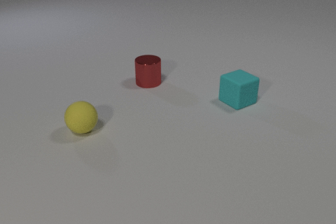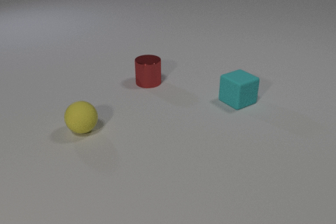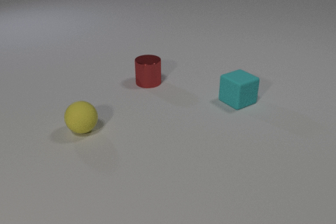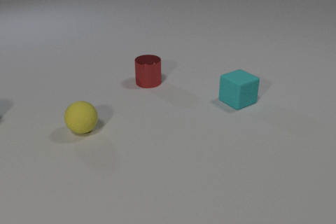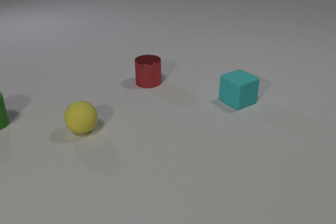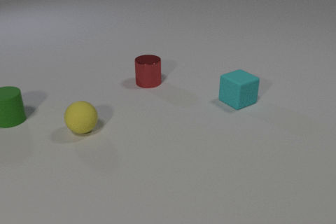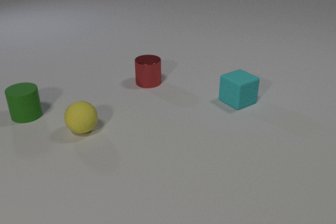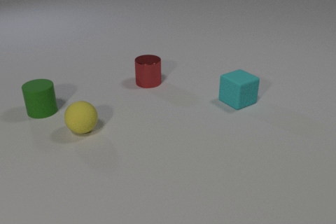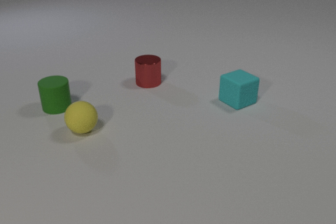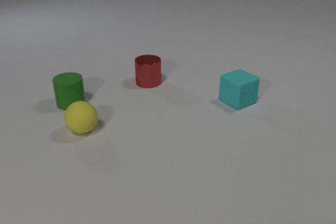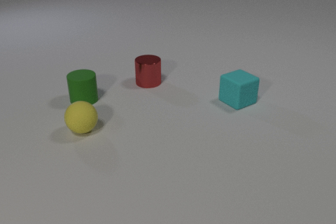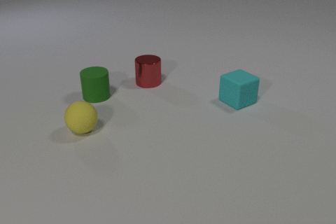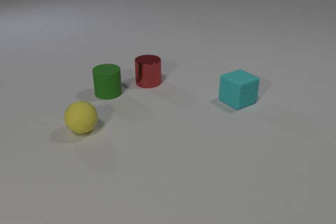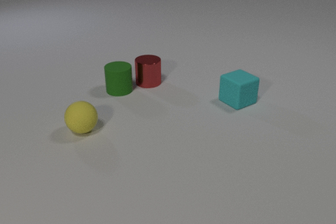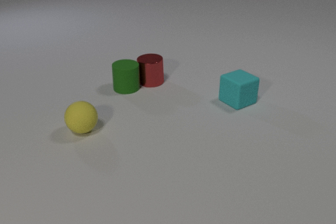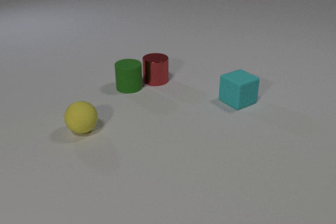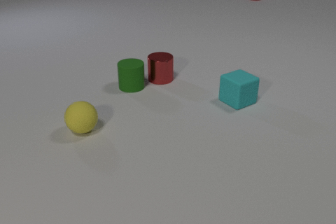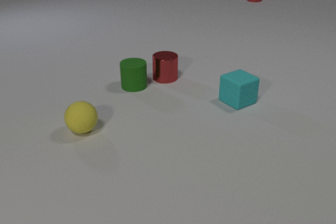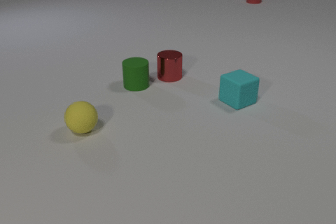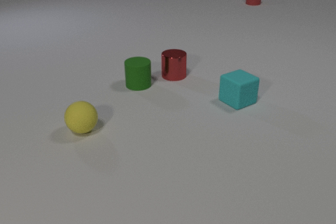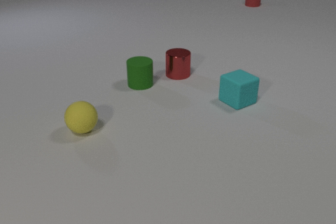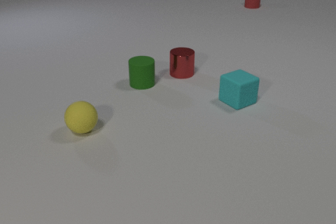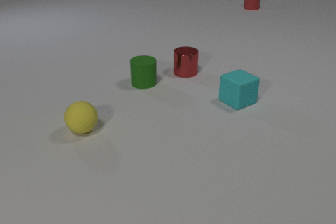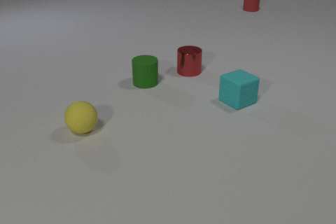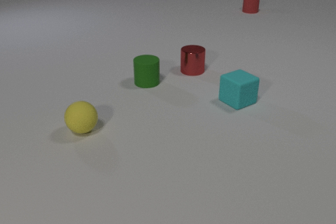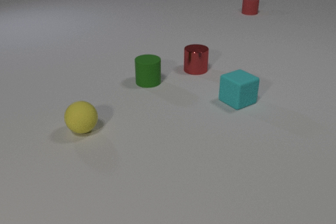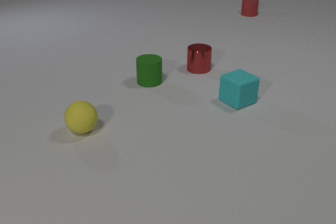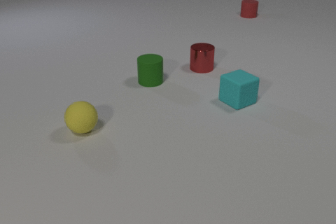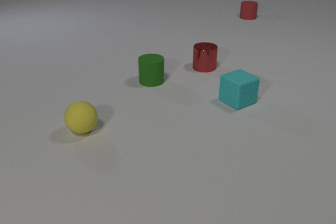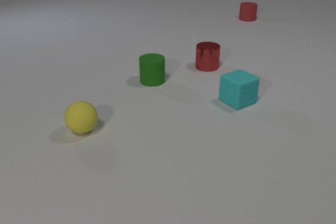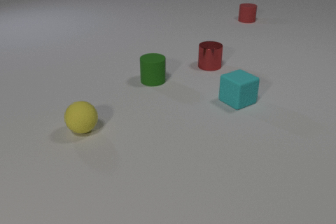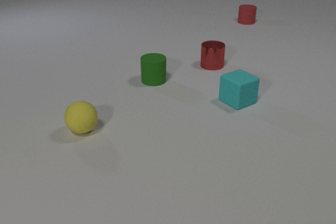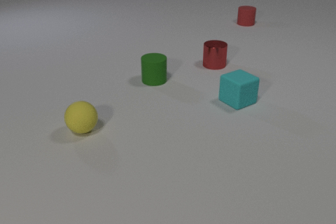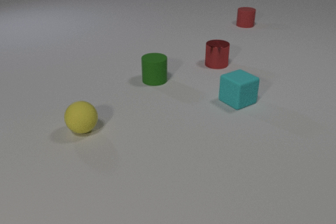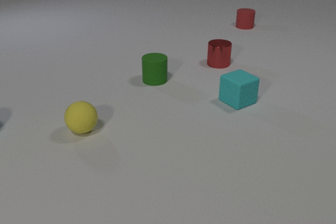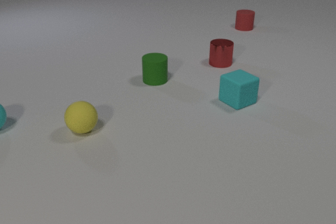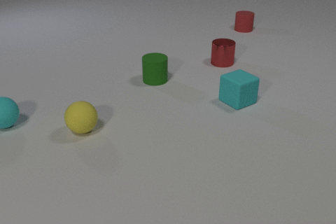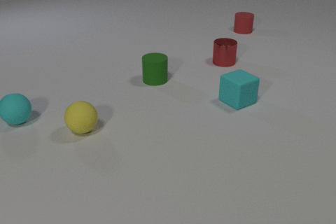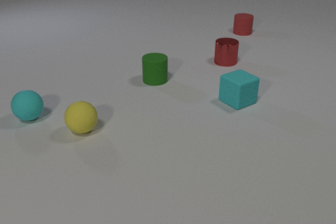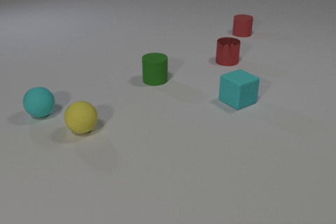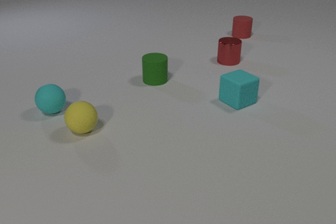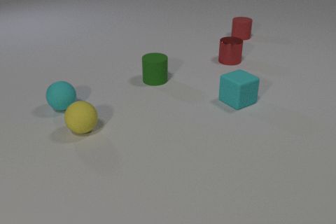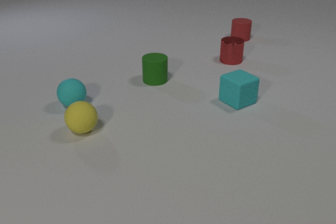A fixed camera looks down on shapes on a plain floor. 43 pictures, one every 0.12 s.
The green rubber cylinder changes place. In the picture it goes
to the right.
The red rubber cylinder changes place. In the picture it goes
toward the camera.
0.00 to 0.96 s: The green rubber cylinder comes in at the left edge, slides to the right.
0.96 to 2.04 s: The green rubber cylinder slides to the right and away from the camera. The red metal cylinder slides to the right and away from the camera. The red rubber cylinder comes in at the top edge, slides toward the camera. The green rubber cylinder and the red metal cylinder collide.
2.04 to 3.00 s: The green rubber cylinder slides to the right and away from the camera. The red metal cylinder slides to the right and away from the camera. The red rubber cylinder slides toward the camera.
3.00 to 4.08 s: The green rubber cylinder slides to the right. The red metal cylinder slides to the right and away from the camera. The red rubber cylinder slides toward the camera.
4.08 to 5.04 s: The red metal cylinder slides to the right and away from the camera. The cyan rubber sphere comes in at the left edge, rolls to the right. The red rubber cylinder slides toward the camera.
What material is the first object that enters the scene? rubber.
How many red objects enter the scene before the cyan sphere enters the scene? 1.
How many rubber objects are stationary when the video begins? 2.
